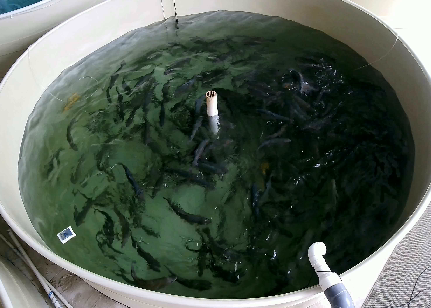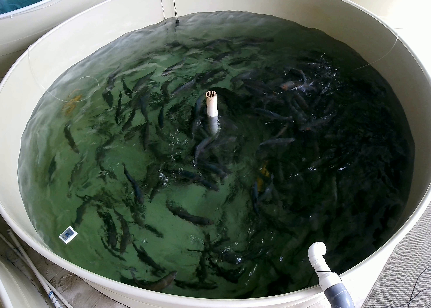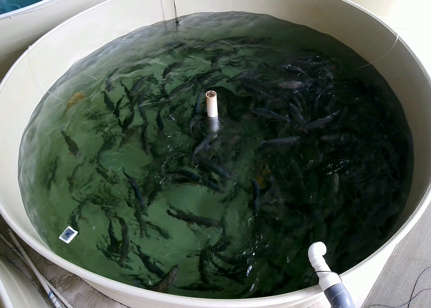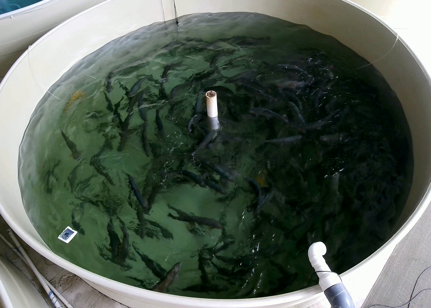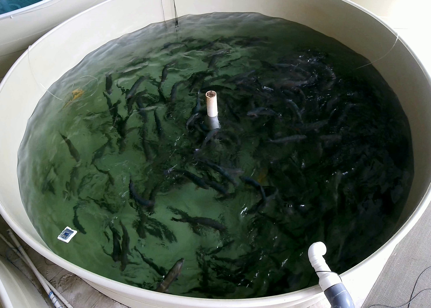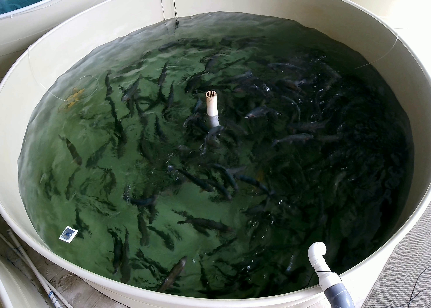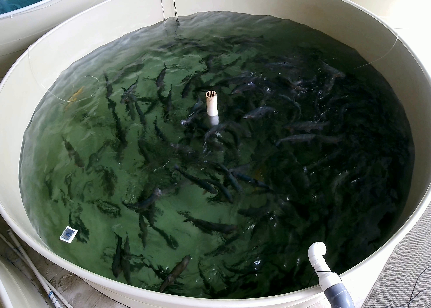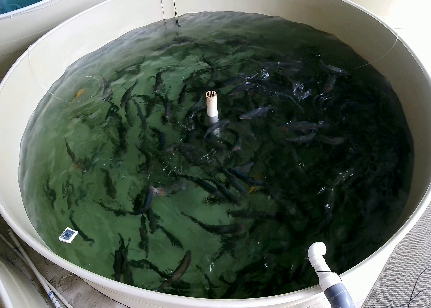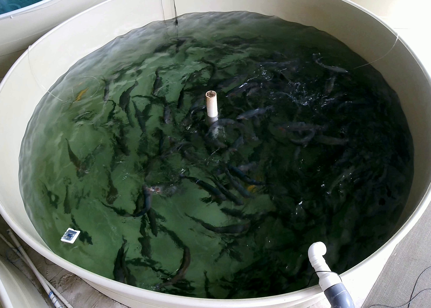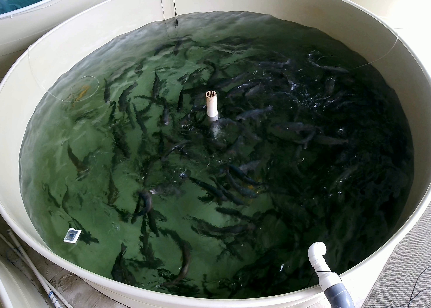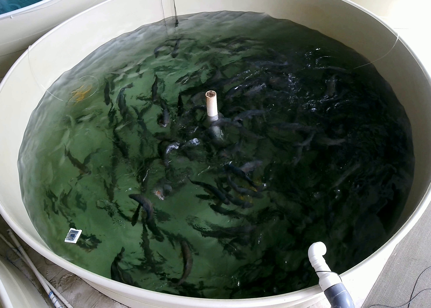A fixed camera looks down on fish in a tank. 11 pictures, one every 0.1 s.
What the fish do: Foraging.
